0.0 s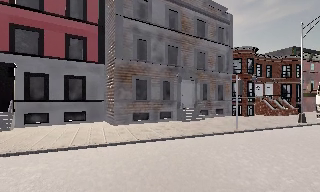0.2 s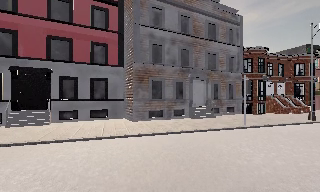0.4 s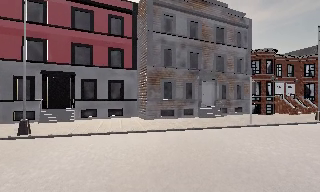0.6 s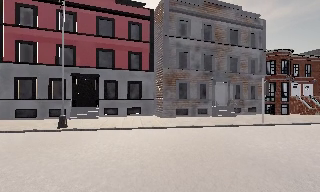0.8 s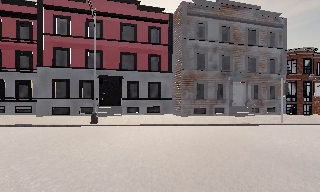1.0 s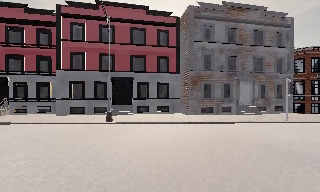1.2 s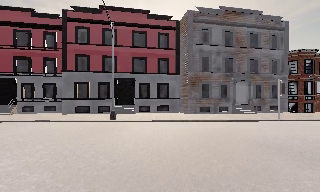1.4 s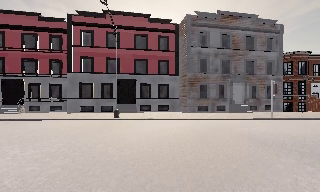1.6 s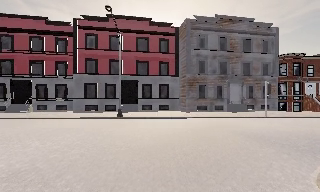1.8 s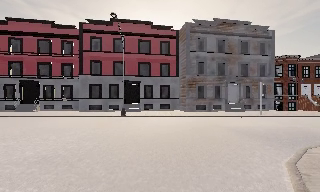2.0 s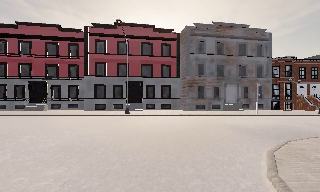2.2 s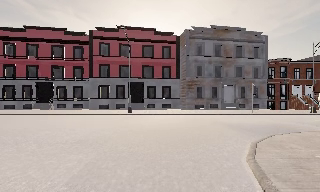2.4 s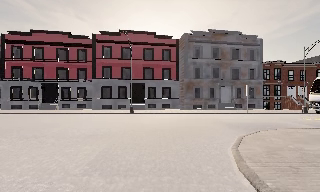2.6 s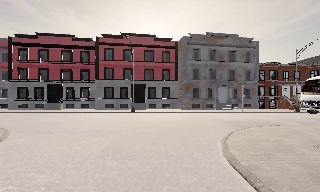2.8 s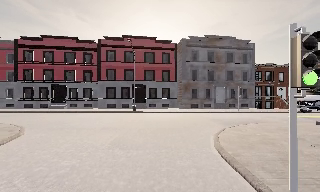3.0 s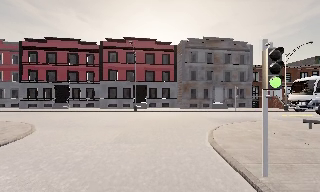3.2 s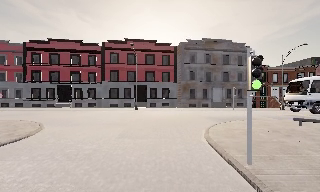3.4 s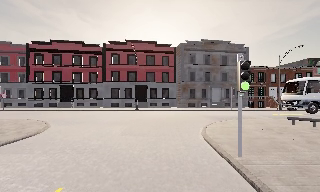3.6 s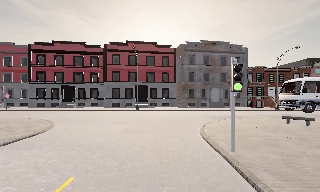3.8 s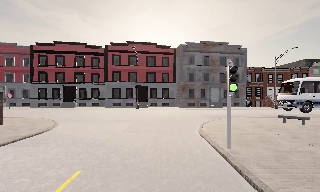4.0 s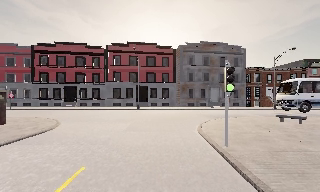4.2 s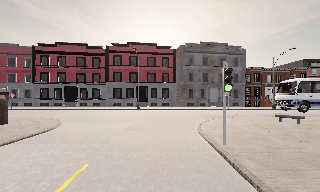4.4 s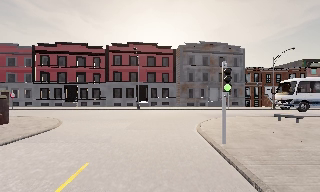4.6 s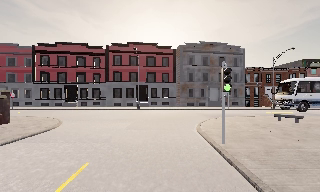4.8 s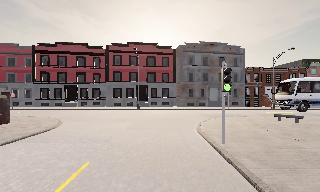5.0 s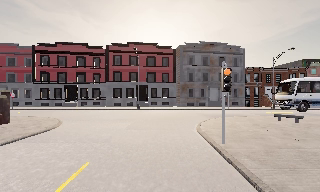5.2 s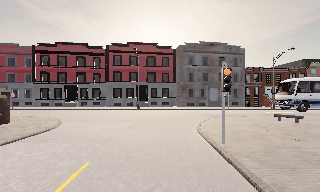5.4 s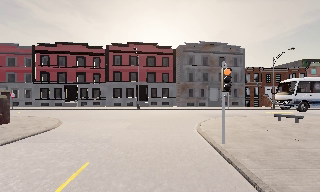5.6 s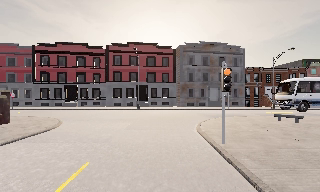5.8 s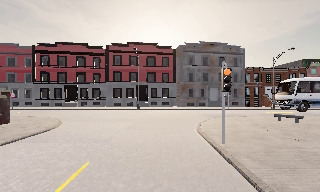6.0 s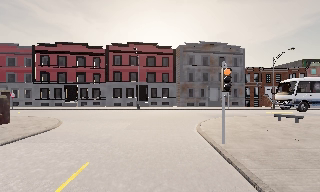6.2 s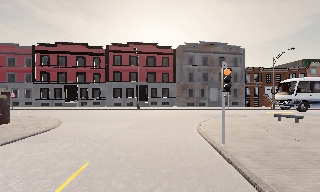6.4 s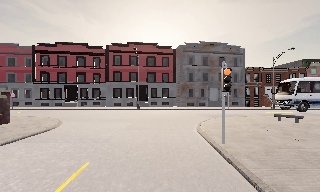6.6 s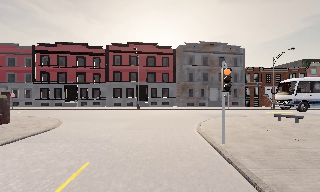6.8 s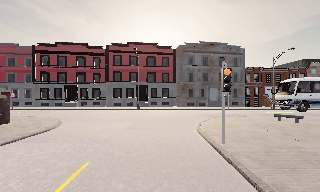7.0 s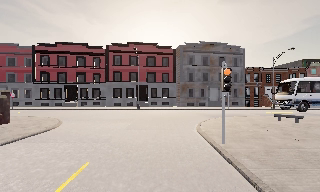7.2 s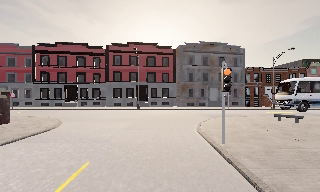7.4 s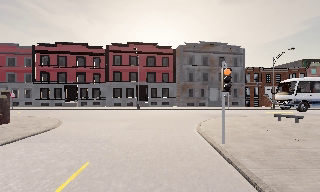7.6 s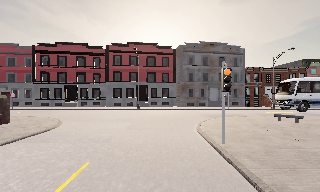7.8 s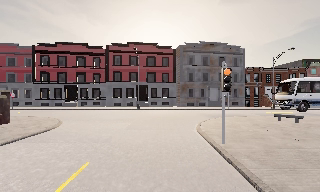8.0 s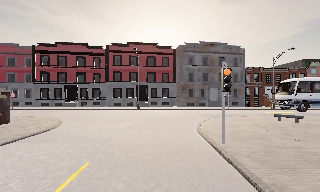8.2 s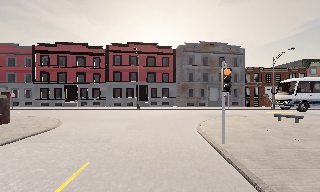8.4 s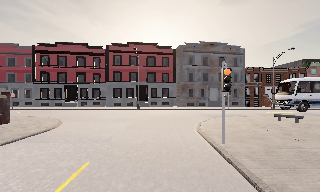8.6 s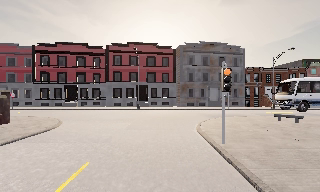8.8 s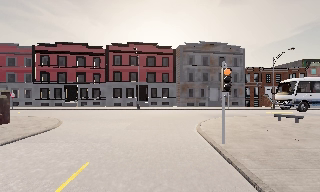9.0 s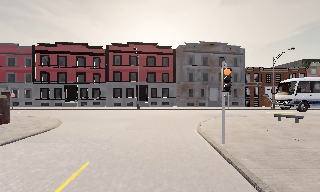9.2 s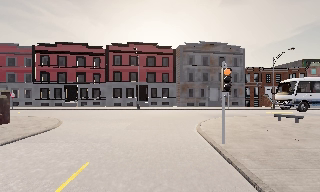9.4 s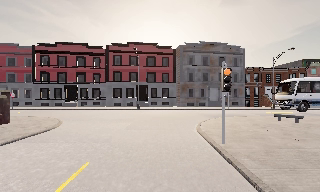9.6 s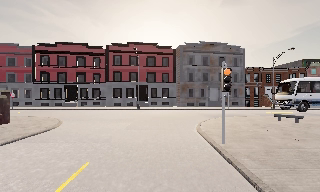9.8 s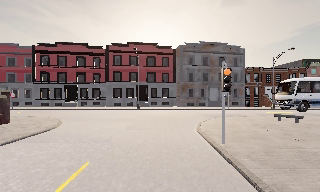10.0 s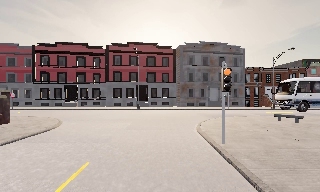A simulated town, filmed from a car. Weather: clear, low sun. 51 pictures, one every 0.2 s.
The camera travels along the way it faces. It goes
backward.
0.0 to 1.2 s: The camera pans to its left, which is counterclockwise from overhead, by about 20 degrees. It travels backward, about 6 m, so what stands in front gets smaller.
1.2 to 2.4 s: The camera travels backward, about 6 m, so what stands in front gets smaller.
2.4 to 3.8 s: The camera travels backward, about 4.5 m, so what stands in front gets smaller. It loses speed.
3.8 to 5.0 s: The camera shifts only a little, or ends up much as it began.
5.0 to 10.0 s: The camera keeps its place and its aim.
The film runs backward here.
